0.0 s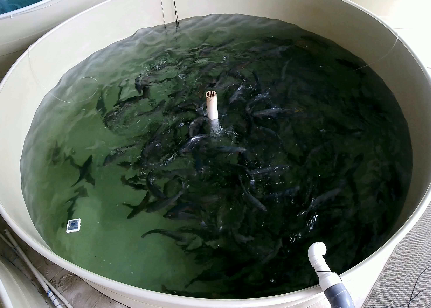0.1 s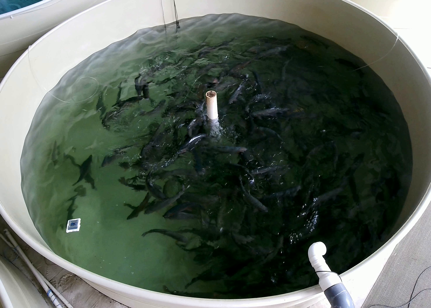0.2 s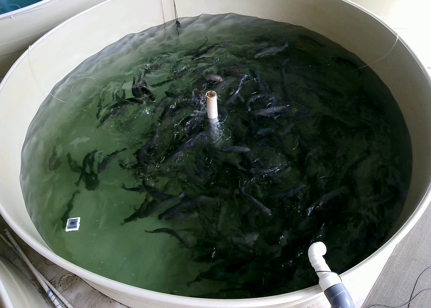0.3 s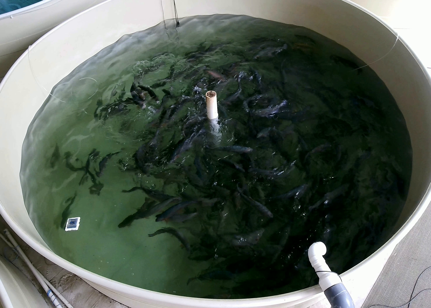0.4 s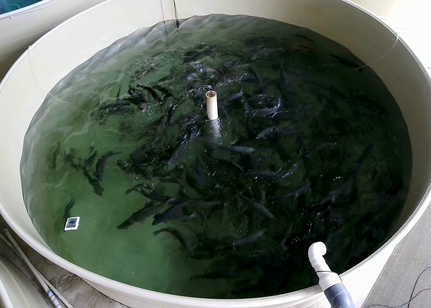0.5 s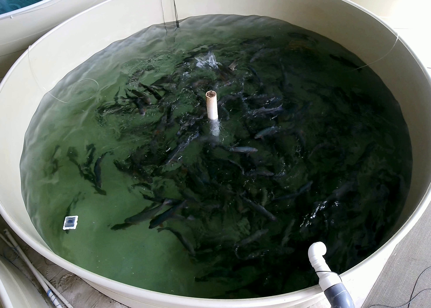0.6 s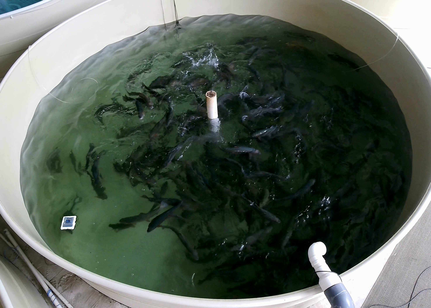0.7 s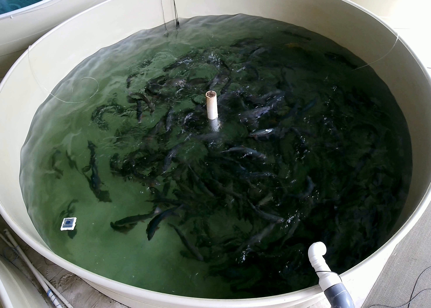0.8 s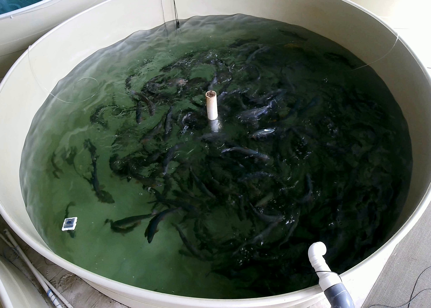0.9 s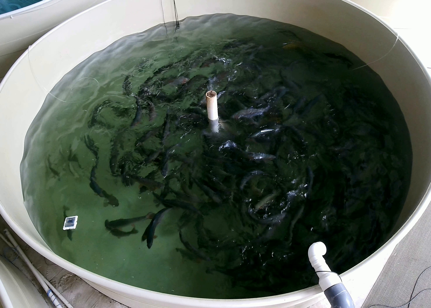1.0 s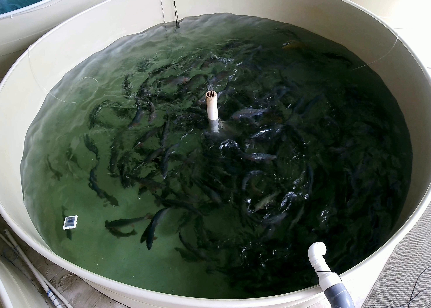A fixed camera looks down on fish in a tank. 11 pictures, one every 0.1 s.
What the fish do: Weak feeding.
